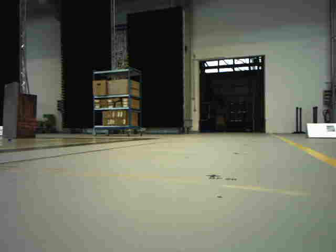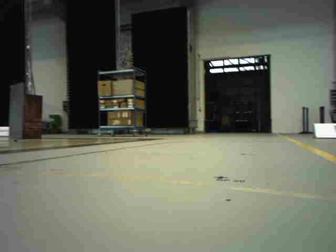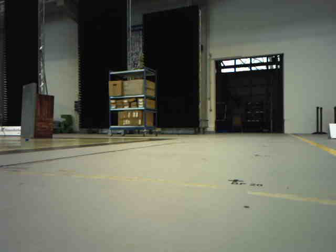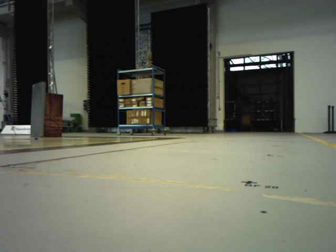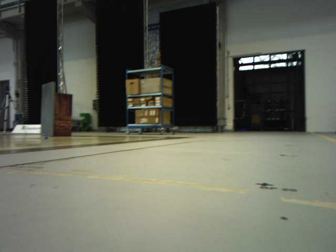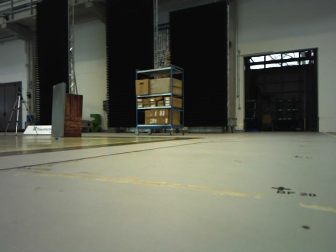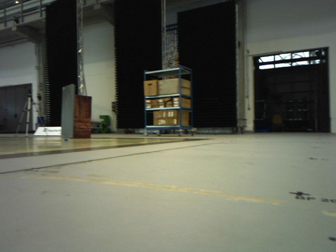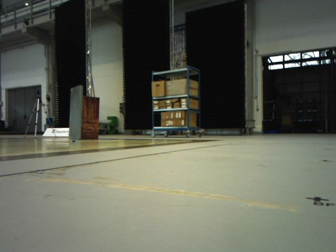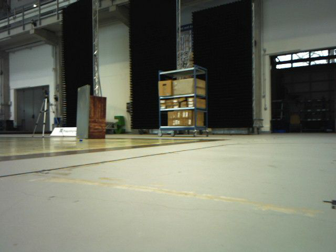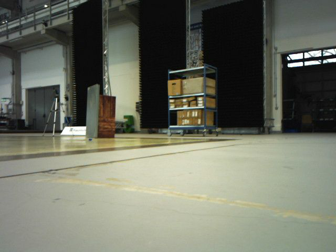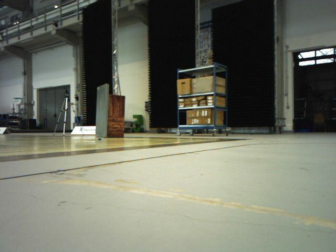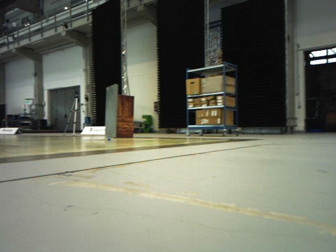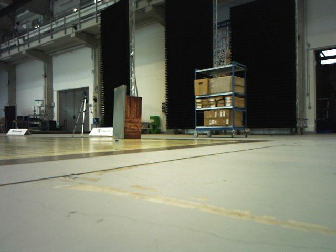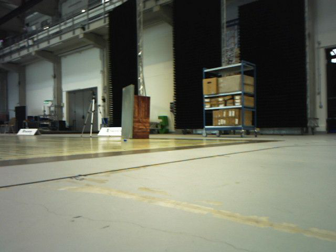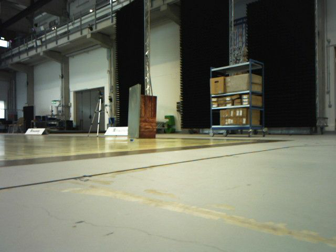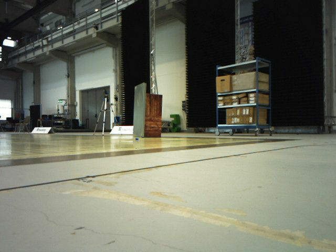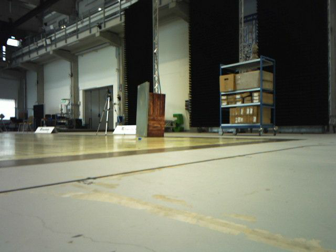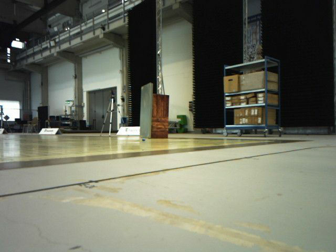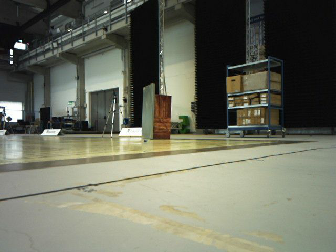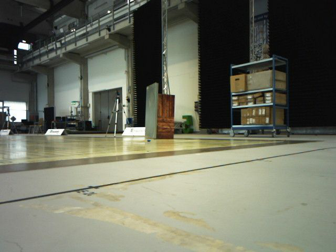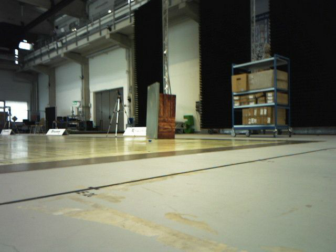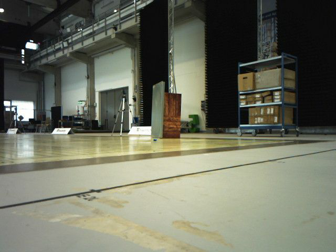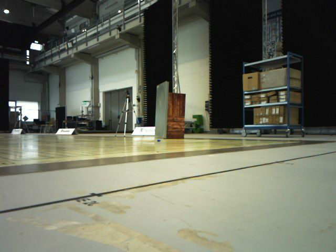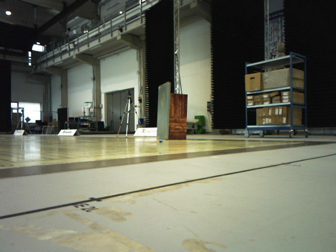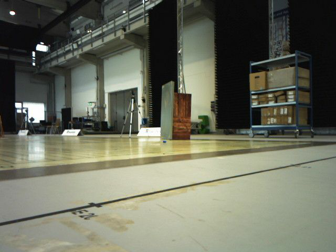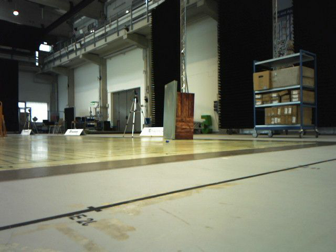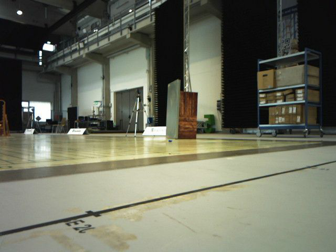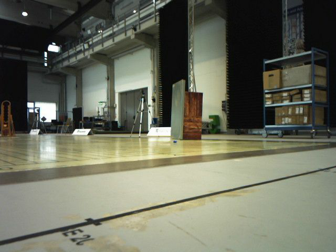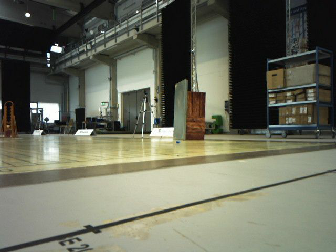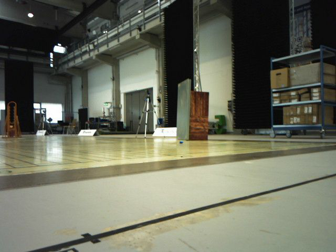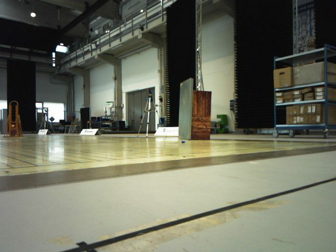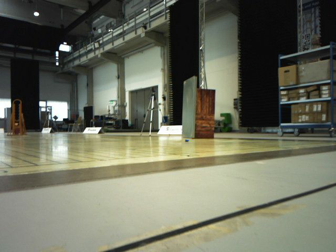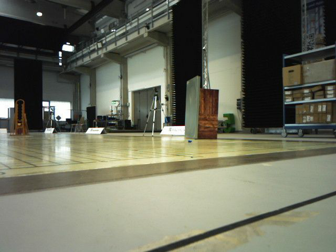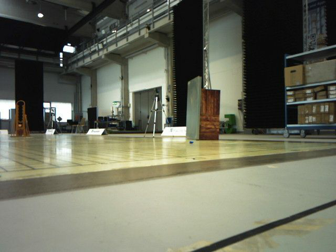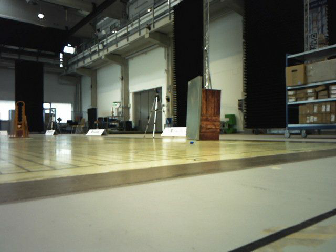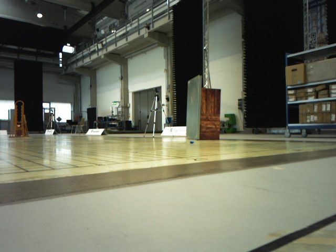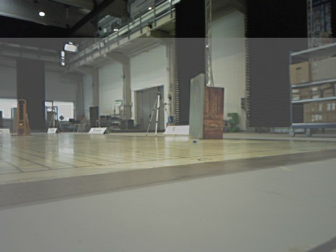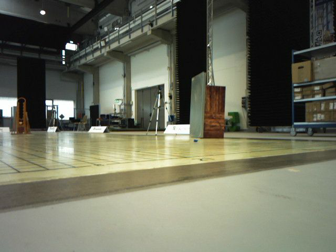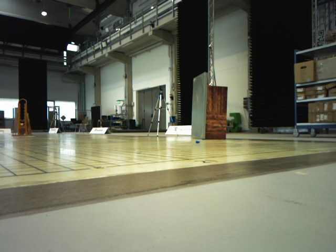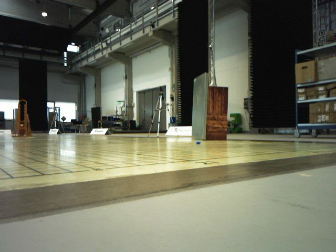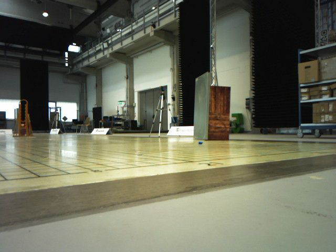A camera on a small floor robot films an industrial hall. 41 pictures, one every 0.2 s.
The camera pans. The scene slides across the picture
to the right.
The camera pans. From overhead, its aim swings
counterclockwise.
0.0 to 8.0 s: The camera pans to its left, which is counterclockwise from overhead, by about 35 degrees. It travels forward, about 1.6 m.
The film runs forward here.
